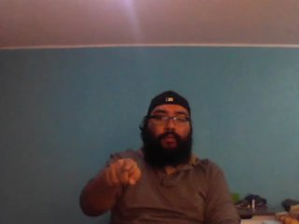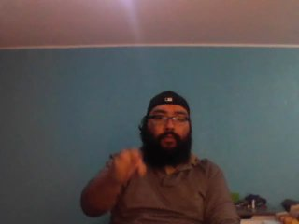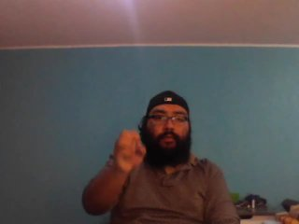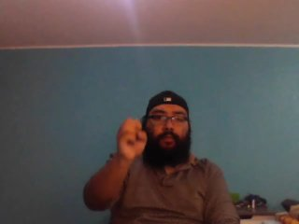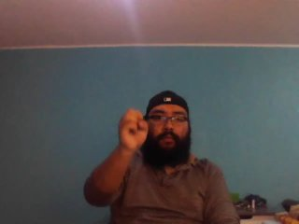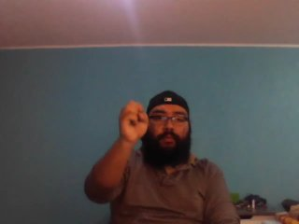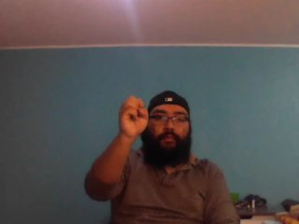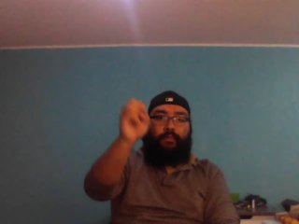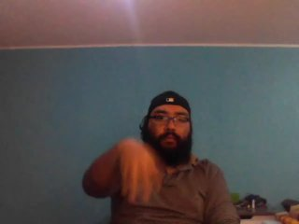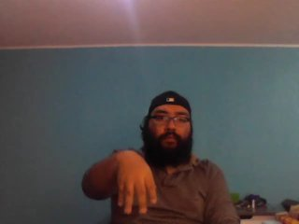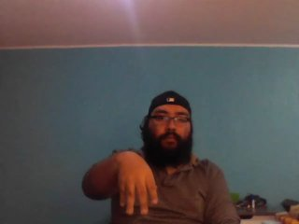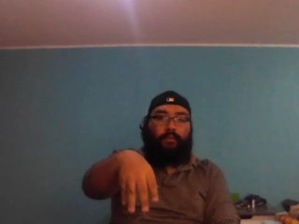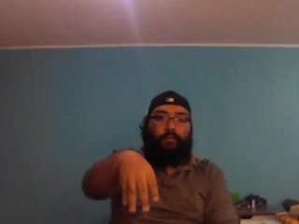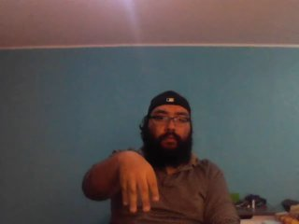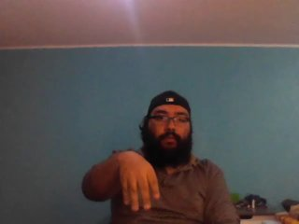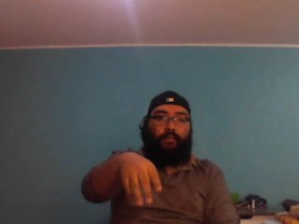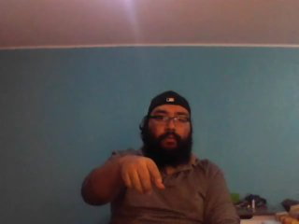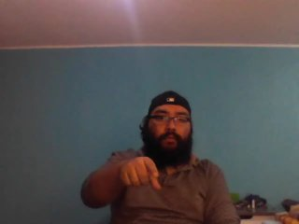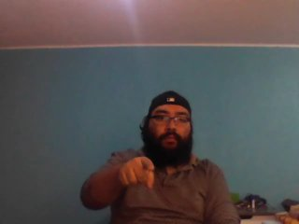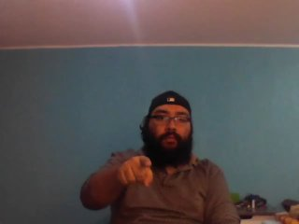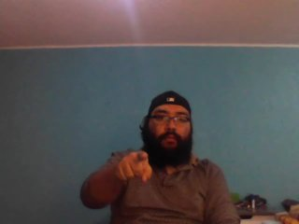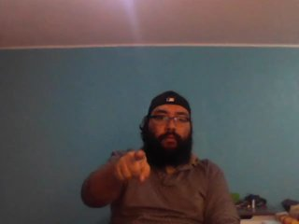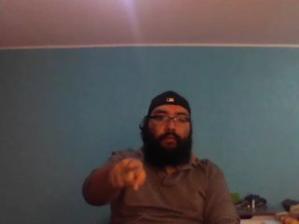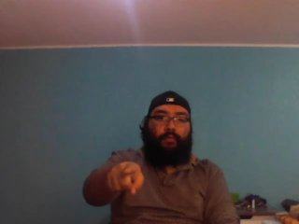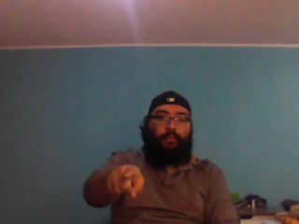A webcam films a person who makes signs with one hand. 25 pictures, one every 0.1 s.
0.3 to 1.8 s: On the screen the hand sweeps downward. The name of the sign: Throw down.
1.9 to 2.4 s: Pointing with one finger.
